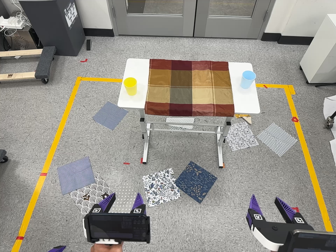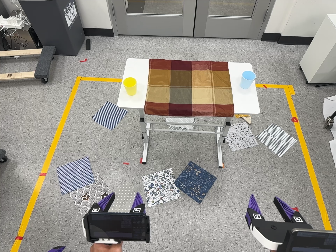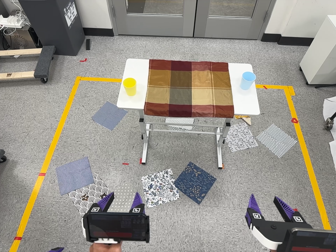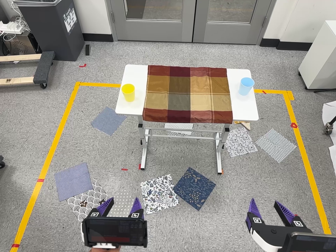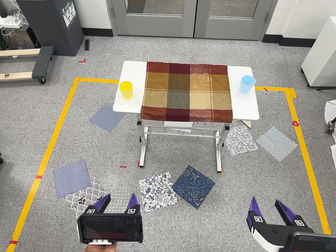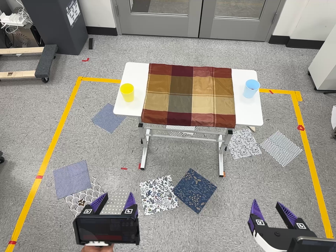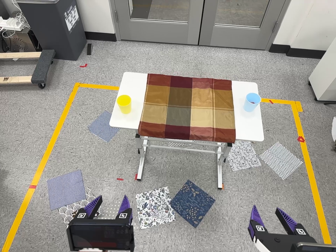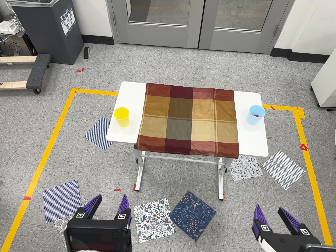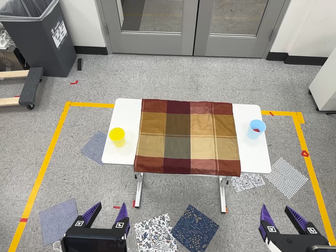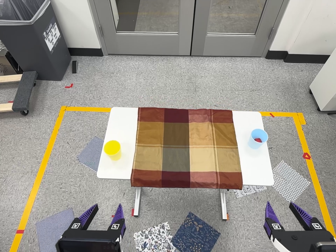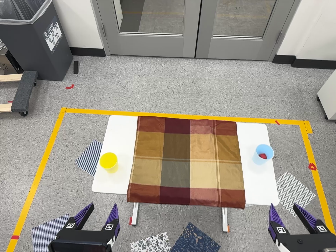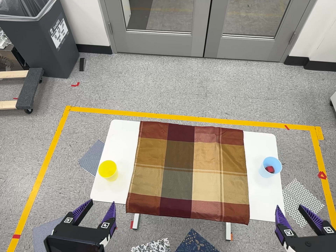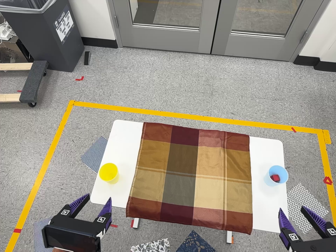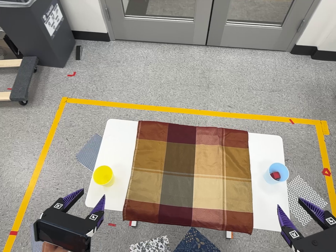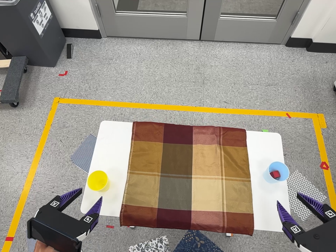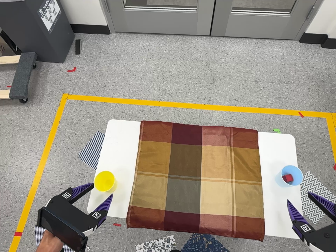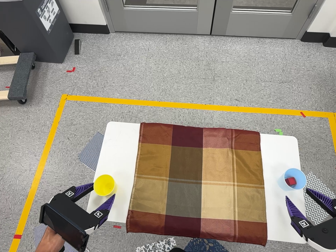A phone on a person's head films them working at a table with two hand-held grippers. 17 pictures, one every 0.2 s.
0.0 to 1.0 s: The camera travels toward the top of its view, forward and to its right, about 10 cm, so close, fixed things drift downward.
1.0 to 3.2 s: The camera travels toward the top of its view and forward, about 70 cm, so close, fixed things drift downward. Its aim tips toward the bottom of its view by about 10 degrees.
The film runs forward here.
